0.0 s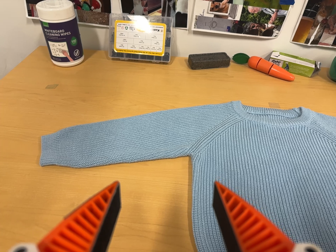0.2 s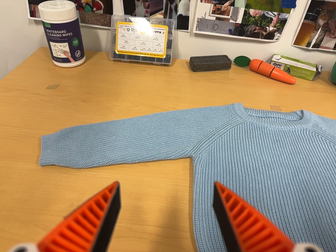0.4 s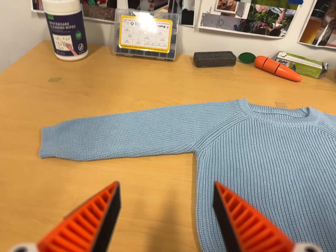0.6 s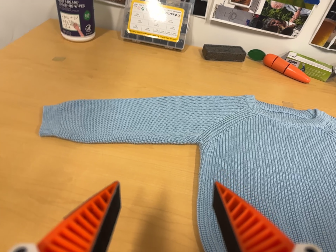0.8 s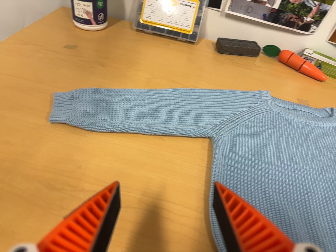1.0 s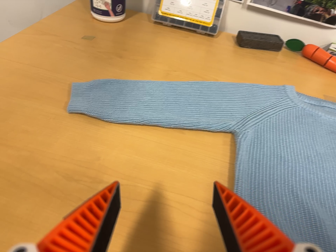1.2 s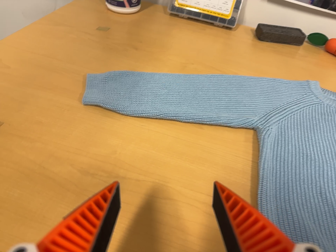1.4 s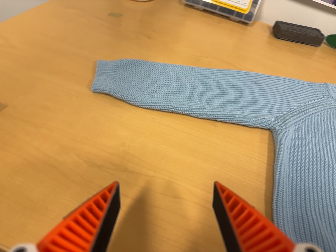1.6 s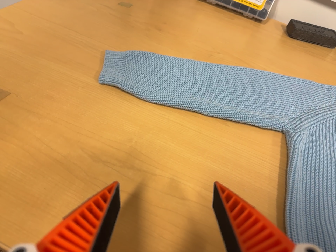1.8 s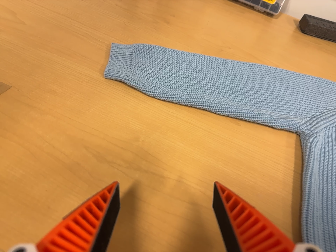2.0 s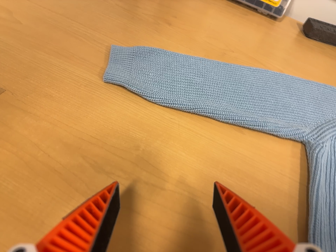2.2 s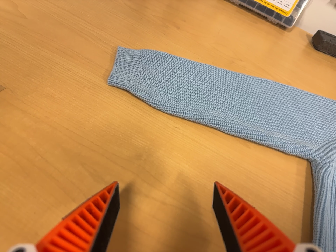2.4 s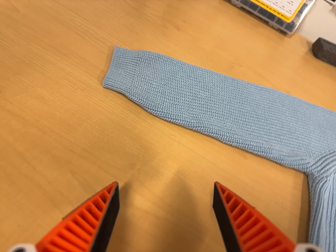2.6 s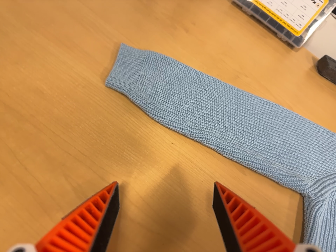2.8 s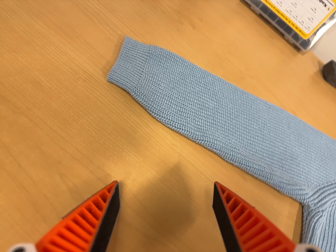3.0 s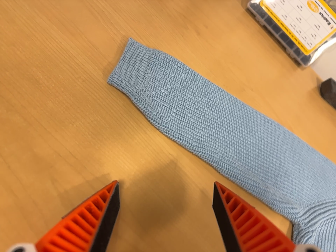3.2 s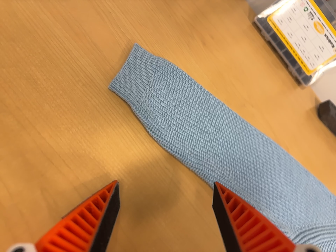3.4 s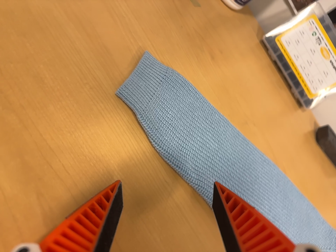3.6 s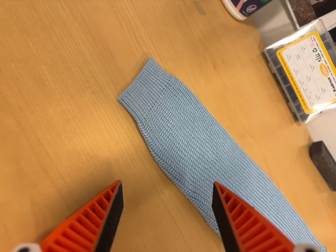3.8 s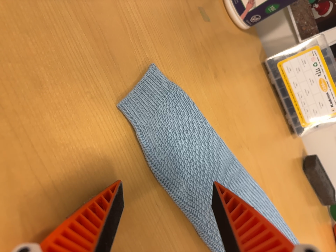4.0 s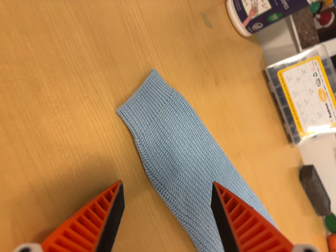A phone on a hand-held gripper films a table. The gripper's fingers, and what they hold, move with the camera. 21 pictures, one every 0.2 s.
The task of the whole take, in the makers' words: left arm across.
0.0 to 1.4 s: The camera travels forward, to its left and toward the bottom of its view, about 14 cm, so what stands in front looms larger. It rolls about its line of sight by about 15 degrees, and the scene rotates clockwise.
1.4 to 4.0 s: The camera pans to its right by about 15 degrees. It travels forward, toward the top of its view and to its left, about 20 cm, so what stands in front looms larger. It rolls about its line of sight by about 45 degrees, and the scene rotates clockwise.
The film runs forward here.
